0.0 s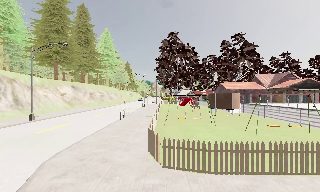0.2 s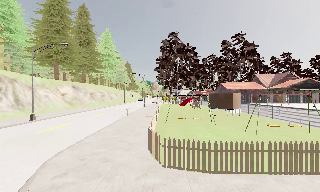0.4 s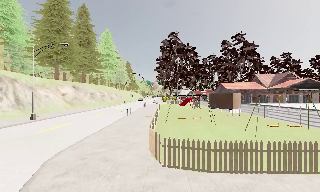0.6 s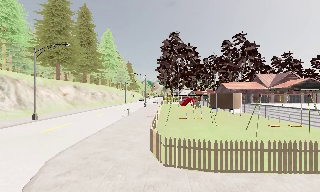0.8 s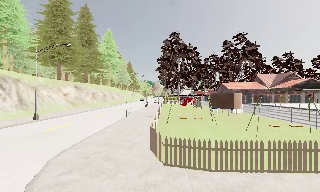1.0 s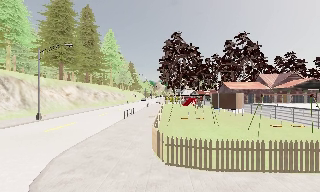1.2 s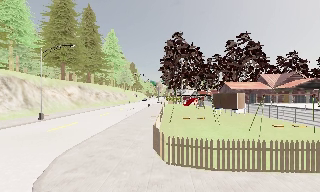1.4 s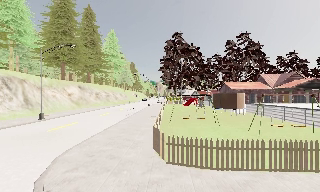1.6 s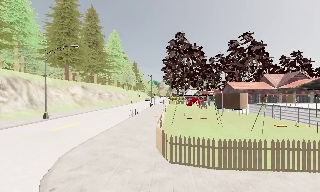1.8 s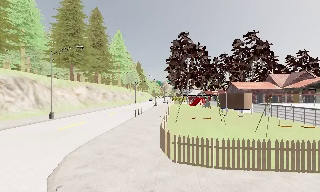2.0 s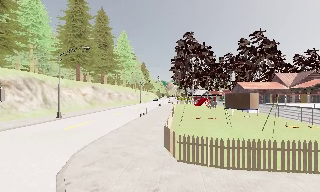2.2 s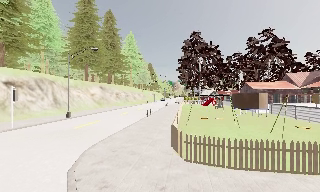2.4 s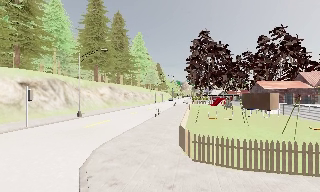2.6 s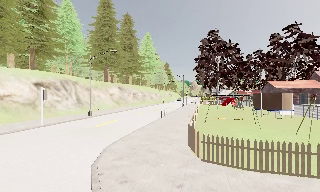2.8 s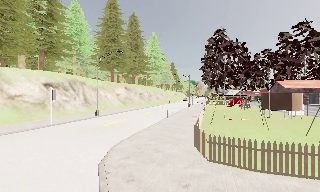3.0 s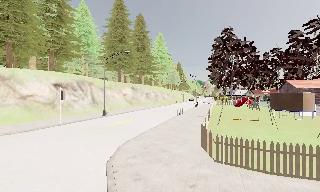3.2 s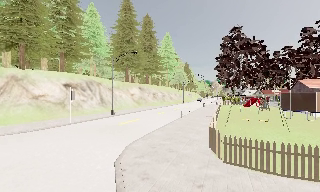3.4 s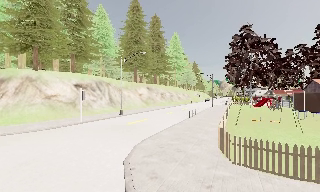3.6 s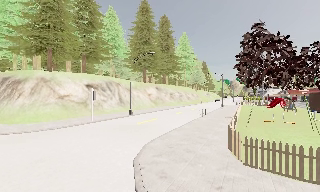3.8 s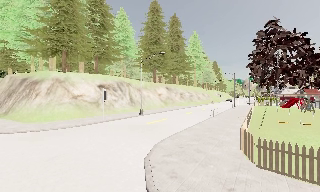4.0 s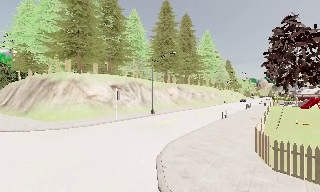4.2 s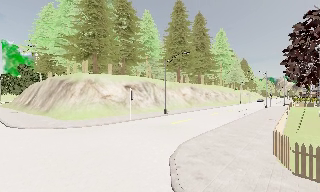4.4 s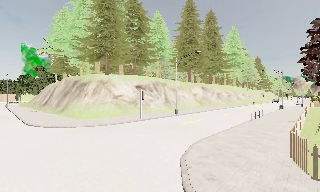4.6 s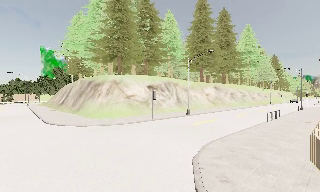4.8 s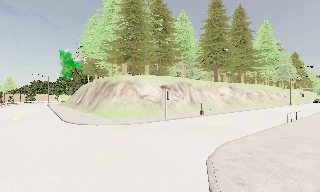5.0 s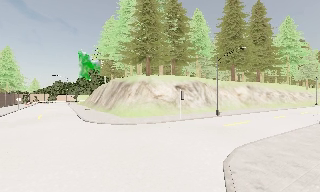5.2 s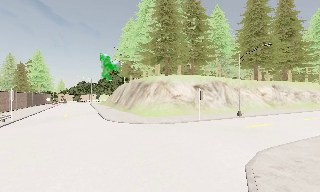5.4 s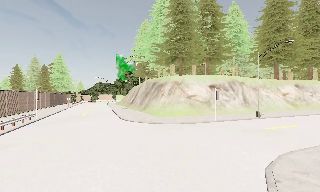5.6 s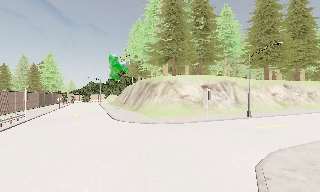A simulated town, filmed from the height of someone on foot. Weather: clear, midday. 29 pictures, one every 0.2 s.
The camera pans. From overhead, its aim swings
counterclockwise.
The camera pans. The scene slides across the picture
to the right.
0.0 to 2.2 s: The camera travels backward, about 0.5 m, so what stands in front gets smaller.
2.2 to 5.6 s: The camera pans to its left, which is counterclockwise from overhead, by about 60 degrees. It travels backward, about 0.5 m.
The film runs backward here.
